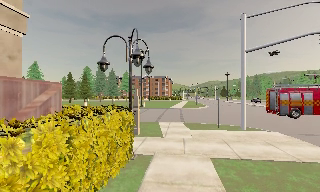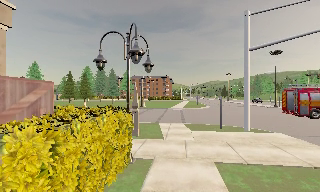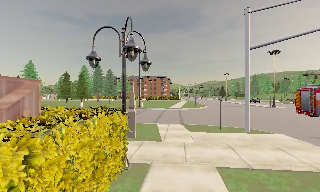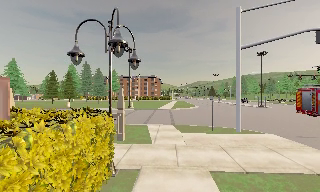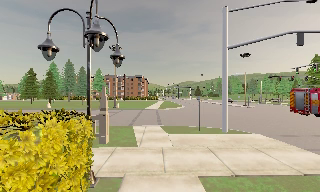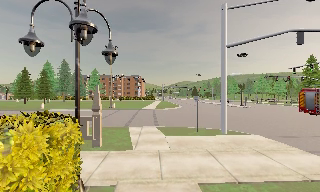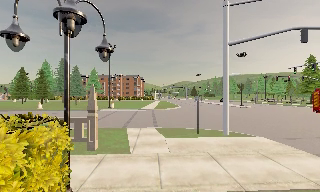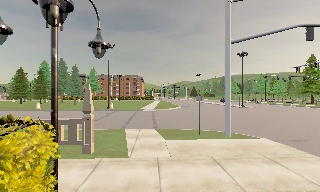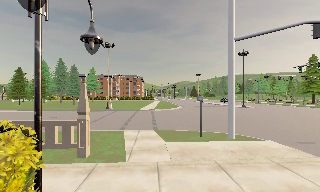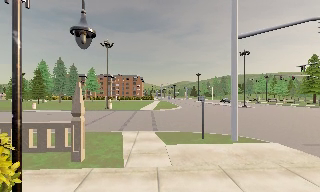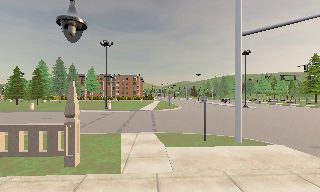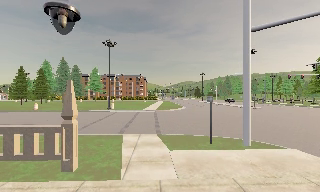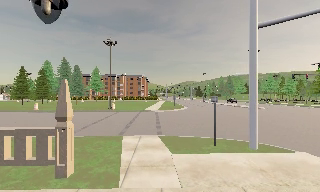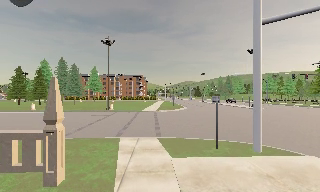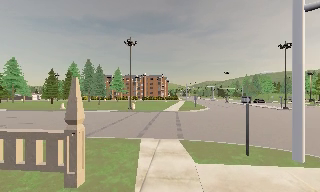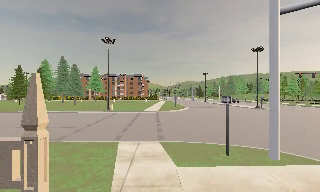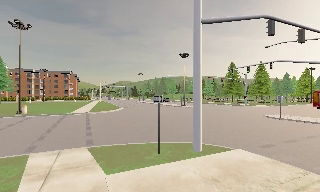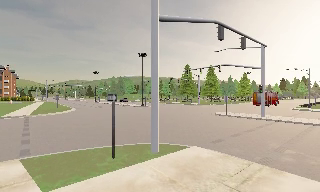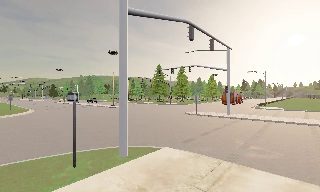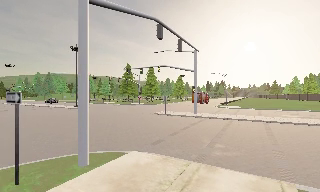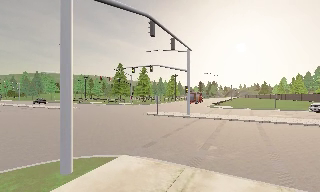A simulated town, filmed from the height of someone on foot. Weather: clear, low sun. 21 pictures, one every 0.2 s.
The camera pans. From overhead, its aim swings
clockwise.
The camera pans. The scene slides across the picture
to the left.
0.0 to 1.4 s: The camera swings to its right by about 10 degrees, and the scene slides to the left. It travels forward, about 3 m, so what stands in front looms larger.
1.4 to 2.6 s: The camera travels forward, about 2.5 m, so what stands in front looms larger.
2.6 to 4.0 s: The camera swings to its right by about 60 degrees, and the scene slides to the left. It travels forward, about 2.5 m.
The film runs forward here.
